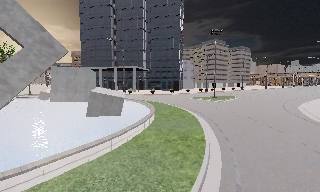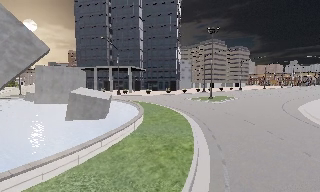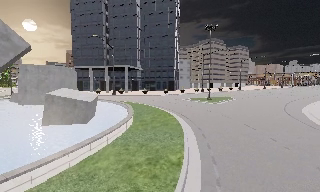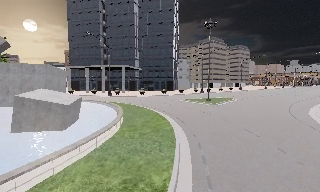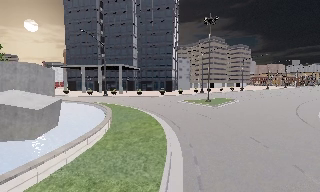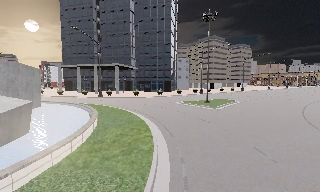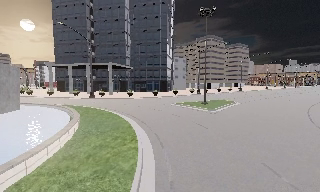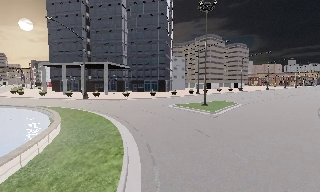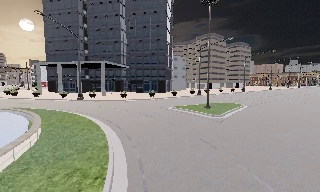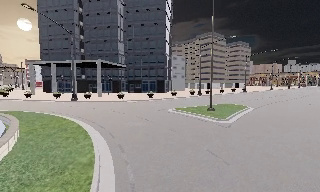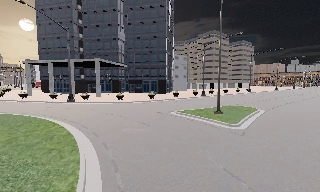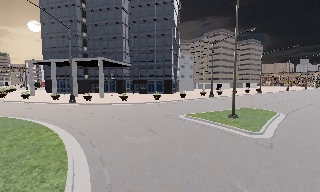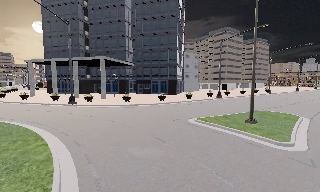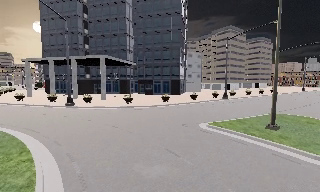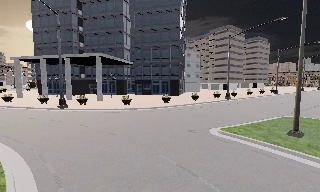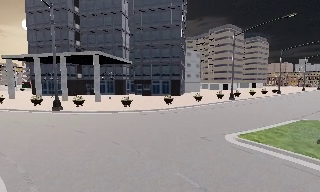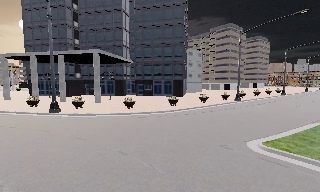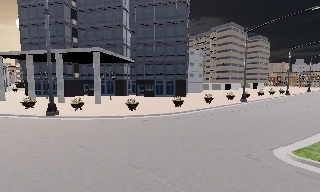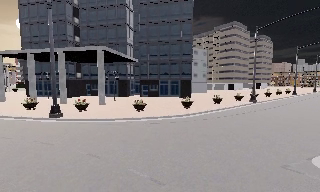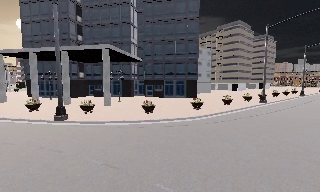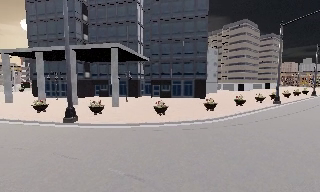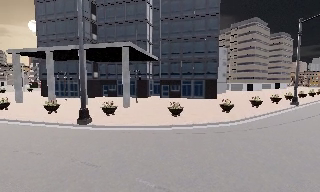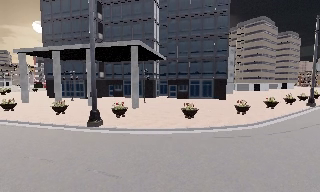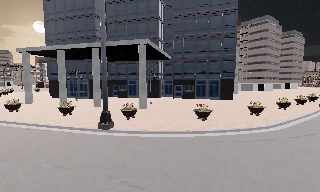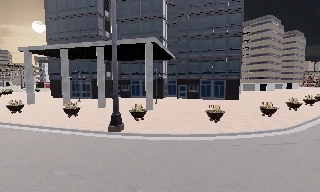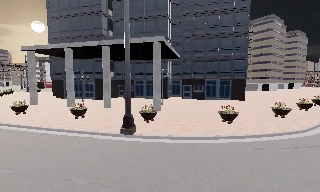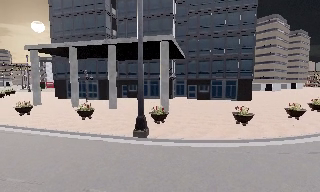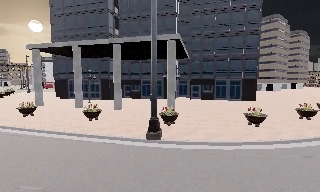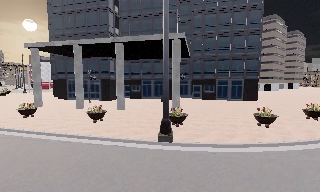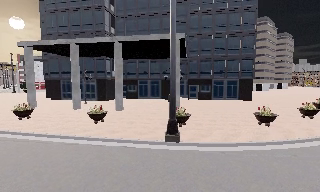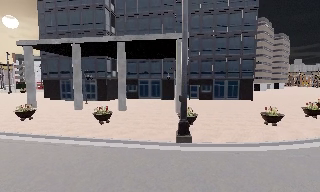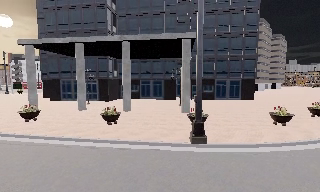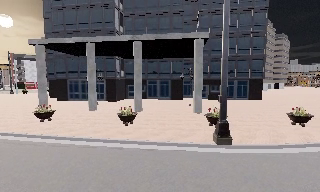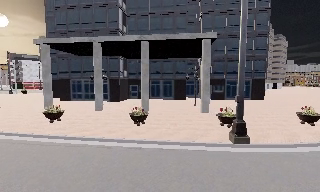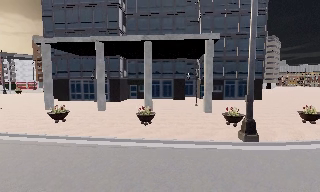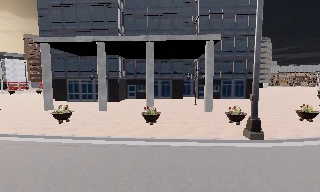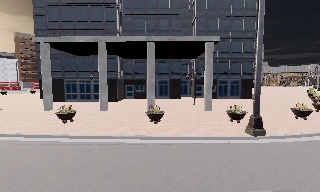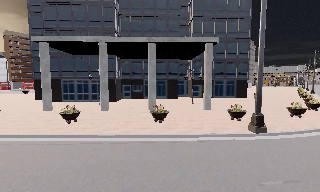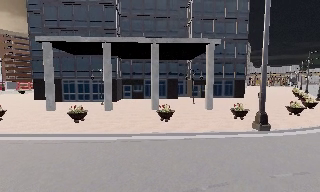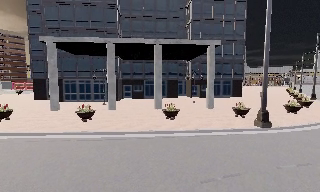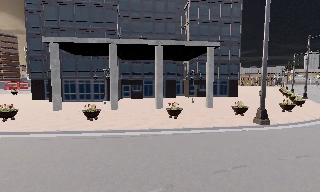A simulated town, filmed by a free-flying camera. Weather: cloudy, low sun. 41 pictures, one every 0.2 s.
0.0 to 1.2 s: The camera travels forward and to its right, about 9 m, so what stands in front looms larger.
1.2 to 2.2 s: The camera travels forward, about 8 m, so what stands in front looms larger.
2.2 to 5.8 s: The camera travels forward and to its left, about 19 m, so what stands in front looms larger. It loses speed.
5.8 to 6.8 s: The camera travels to its left, about 4.5 m, so close, fixed things drift to the right.
6.8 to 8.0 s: The camera pans to its right, which is clockwise from overhead, by about 10 degrees. It travels to its left and backward, about 5 m.
The film runs forward here.
